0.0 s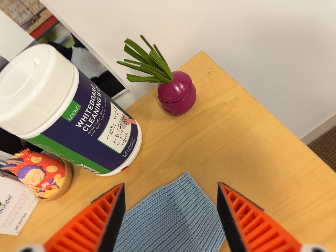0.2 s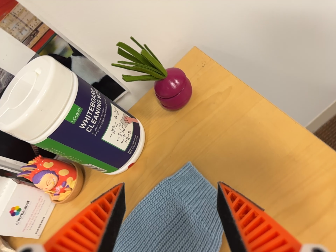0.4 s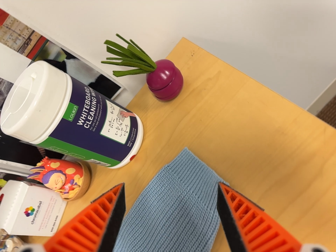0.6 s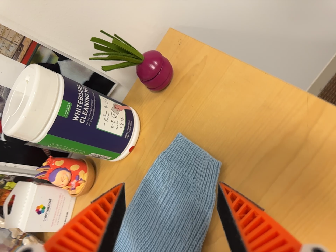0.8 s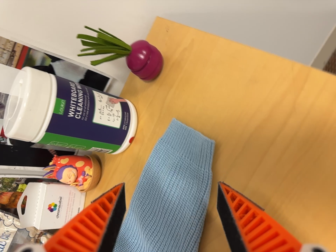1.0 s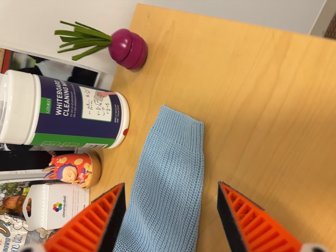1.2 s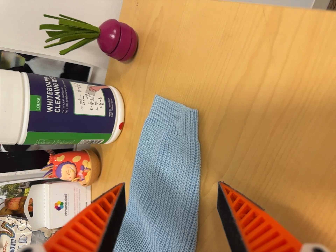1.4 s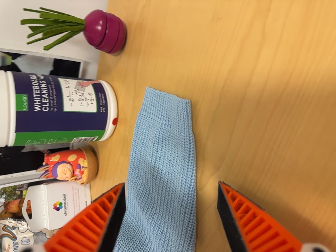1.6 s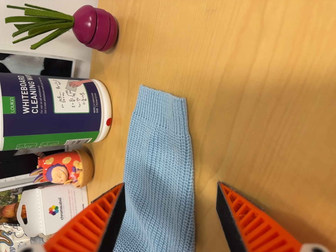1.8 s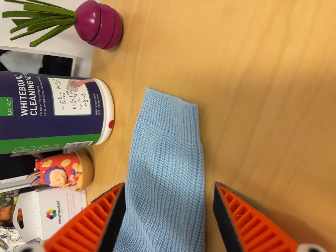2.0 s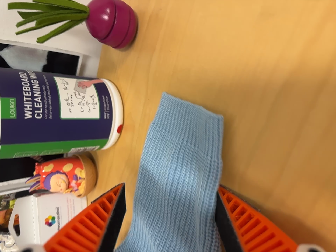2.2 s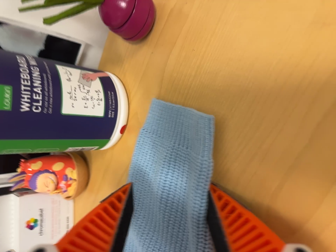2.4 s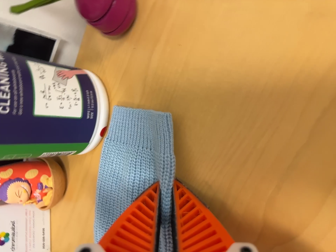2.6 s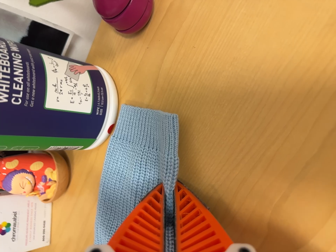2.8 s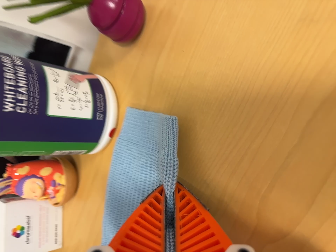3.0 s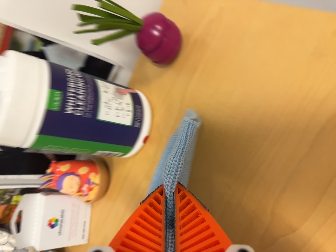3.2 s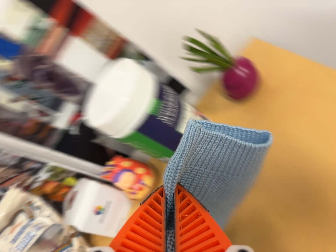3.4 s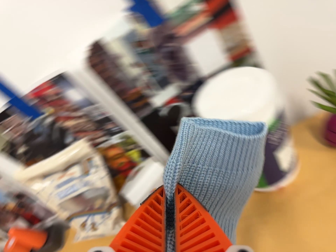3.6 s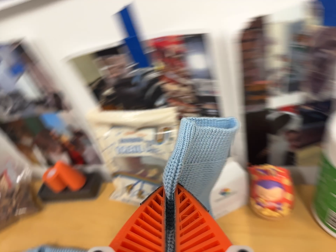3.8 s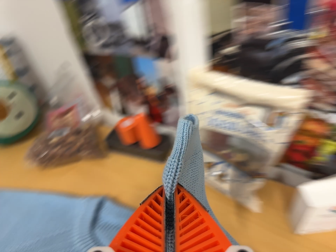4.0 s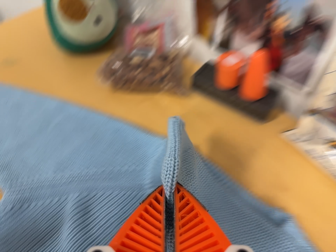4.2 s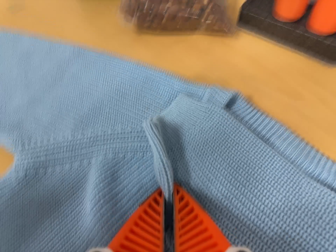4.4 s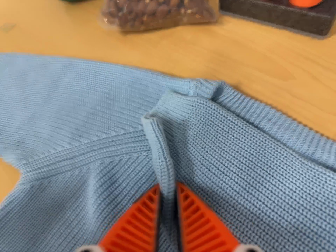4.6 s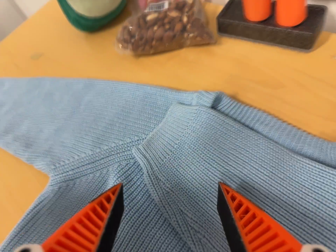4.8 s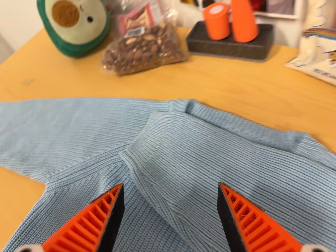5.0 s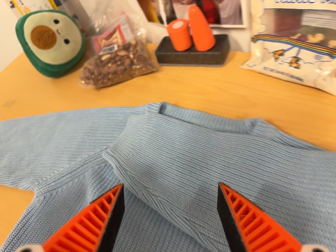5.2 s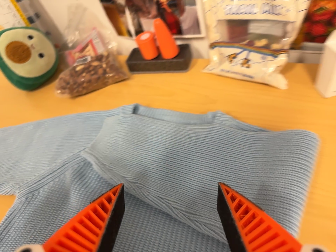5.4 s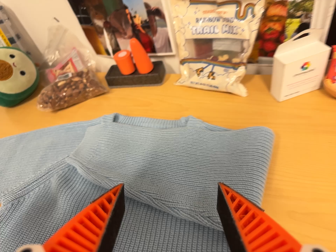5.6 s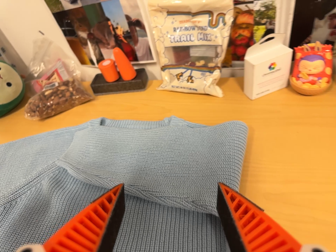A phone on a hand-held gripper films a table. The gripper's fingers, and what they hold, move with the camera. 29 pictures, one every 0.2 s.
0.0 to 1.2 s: The camera pans to its left by about 15 degrees. It travels to its right and toward the bottom of its view, about 14 cm. It rolls about its line of sight by about 35 degrees, and the scene rotates counterclockwise.
1.2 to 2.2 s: The camera travels forward and to its left, about 10 cm, so what stands in front looms larger.
2.2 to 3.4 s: The camera travels to its left and backward, about 22 cm, so close, fixed things drift to the right. Its aim tips toward the top of its view by about 15 degrees, and the scene shifts downward. It rolls about its line of sight by about 40 degrees, and the scene rotates clockwise.
3.4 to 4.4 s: The scene slides to the right, as the camera pans about 30 degrees to its left. It travels to its left and forward, about 38 cm, so close, fixed things drift to the right. Its aim tips toward the bottom of its view by about 30 degrees, and the scene shifts upward. It rolls about its line of sight by about 45 degrees, and the scene rotates clockwise.
4.4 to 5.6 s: The scene slides to the left, as the camera pans about 20 degrees to its right. It travels backward and toward the bottom of its view, about 28 cm, so what stands in front gets smaller. Its aim tips toward the top of its view by about 25 degrees. It rolls about its line of sight by about 20 degrees, and the scene rotates counterclockwise.
The film runs forward here.
